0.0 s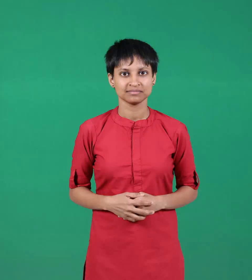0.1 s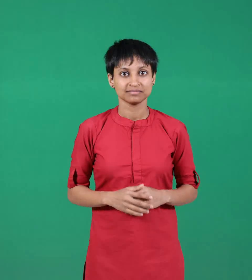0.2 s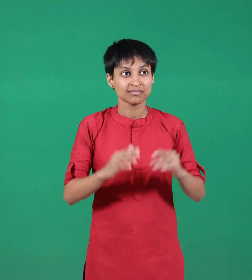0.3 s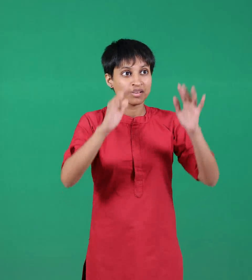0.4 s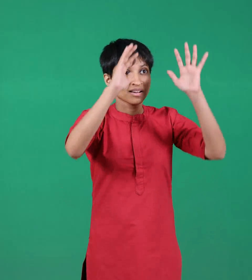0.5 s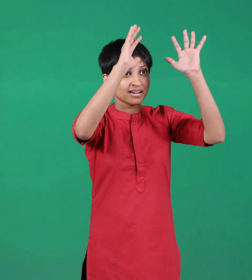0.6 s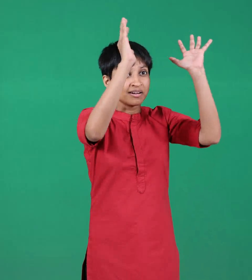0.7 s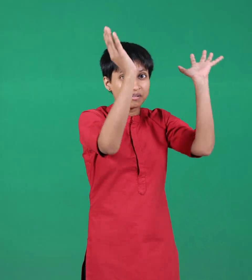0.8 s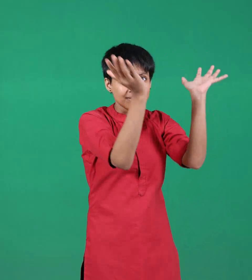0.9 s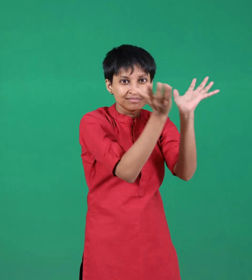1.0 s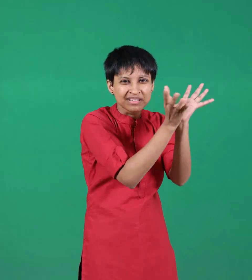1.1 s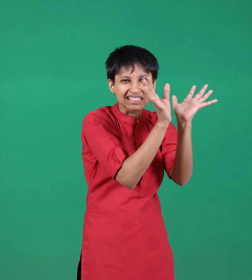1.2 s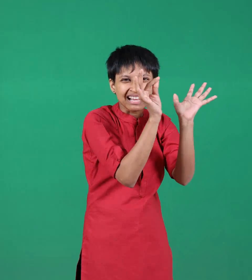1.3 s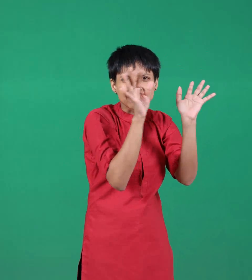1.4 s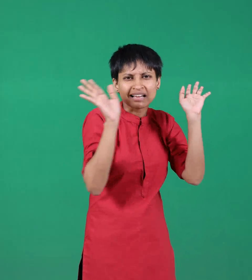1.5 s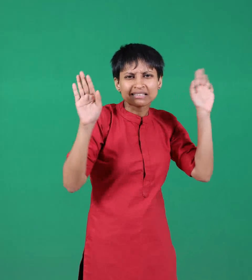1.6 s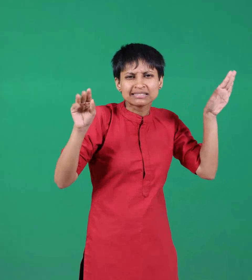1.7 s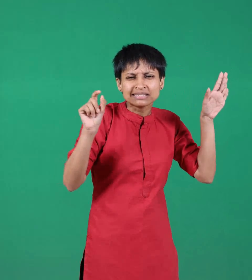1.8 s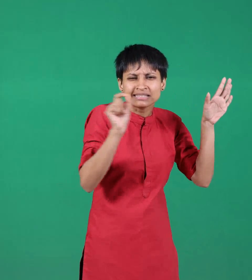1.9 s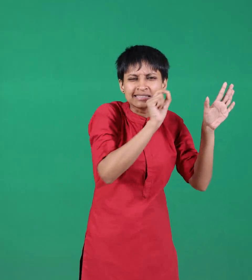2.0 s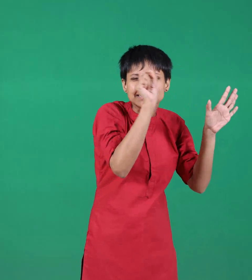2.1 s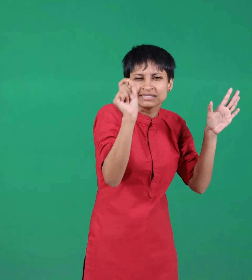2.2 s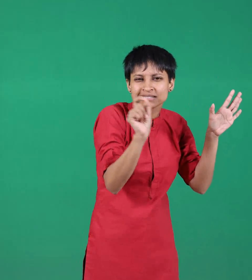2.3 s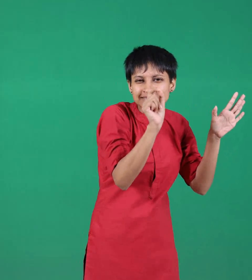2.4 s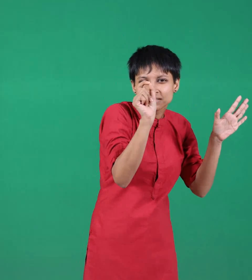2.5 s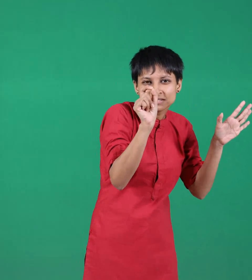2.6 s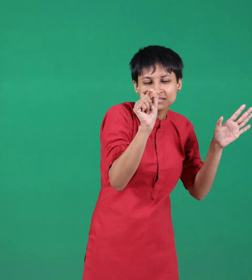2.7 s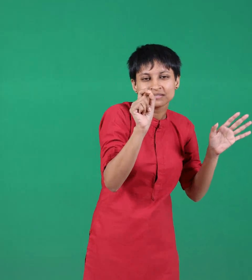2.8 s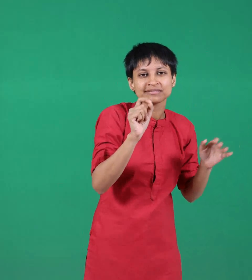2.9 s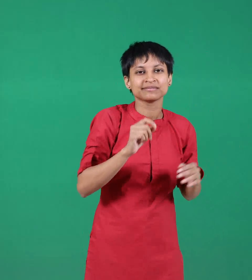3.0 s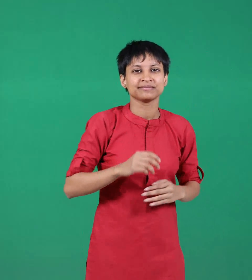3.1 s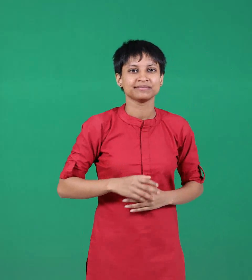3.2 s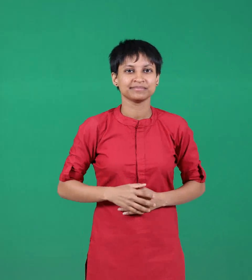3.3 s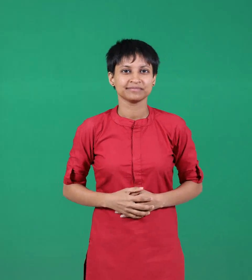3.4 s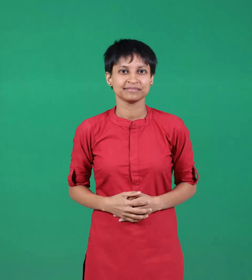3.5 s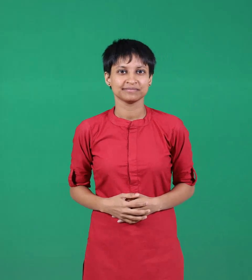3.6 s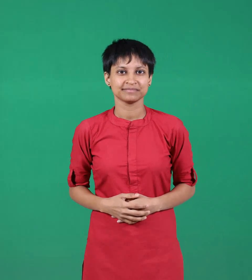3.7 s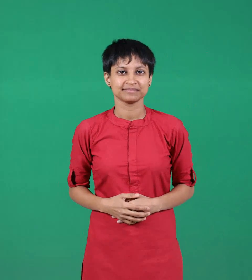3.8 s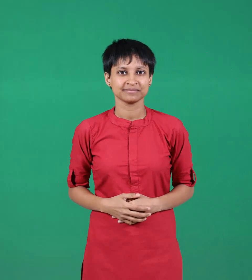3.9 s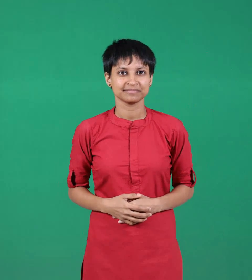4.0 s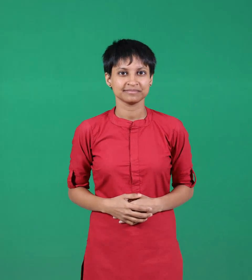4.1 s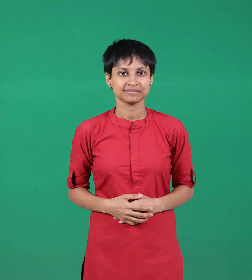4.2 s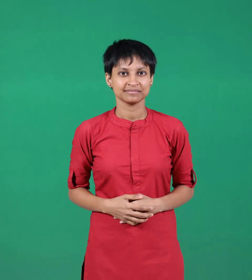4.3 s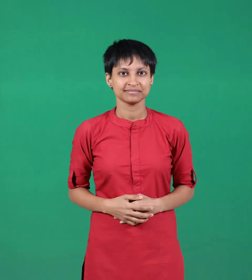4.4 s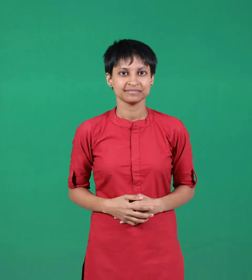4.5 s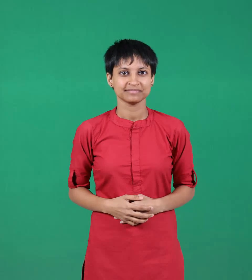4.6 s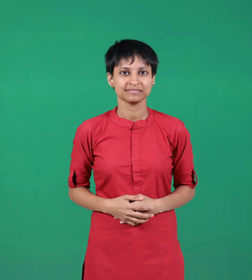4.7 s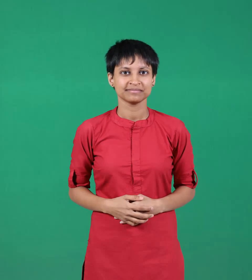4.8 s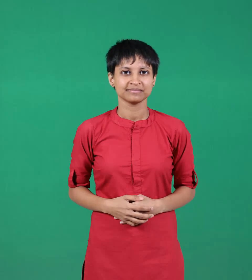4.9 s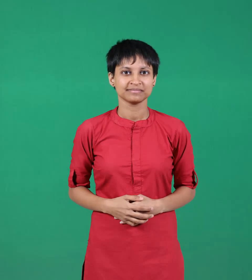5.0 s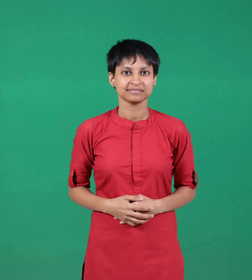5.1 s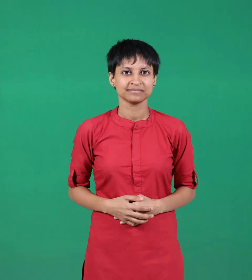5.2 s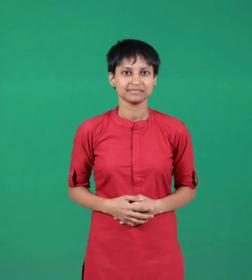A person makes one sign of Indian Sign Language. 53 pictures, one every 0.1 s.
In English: bee
